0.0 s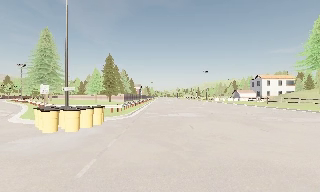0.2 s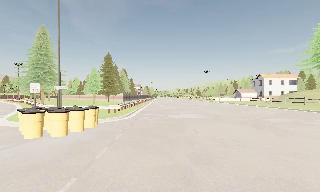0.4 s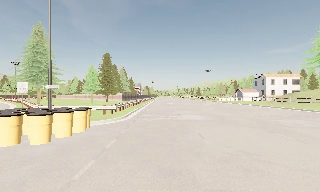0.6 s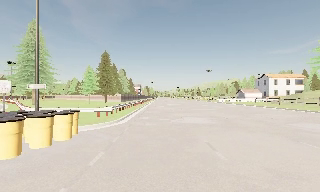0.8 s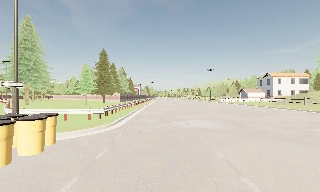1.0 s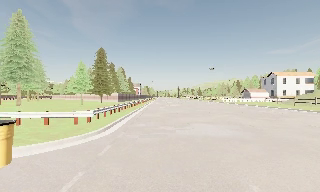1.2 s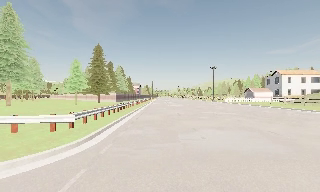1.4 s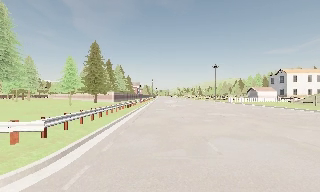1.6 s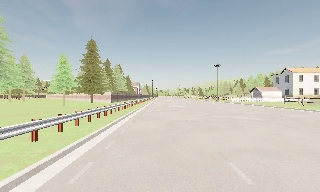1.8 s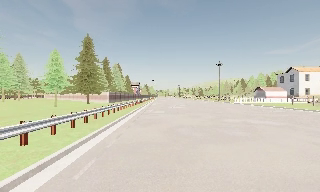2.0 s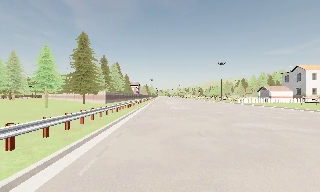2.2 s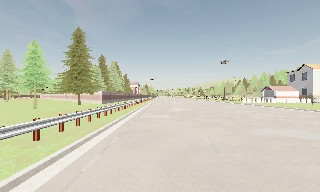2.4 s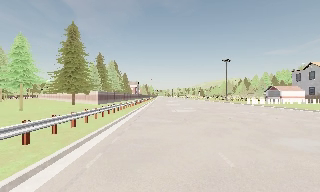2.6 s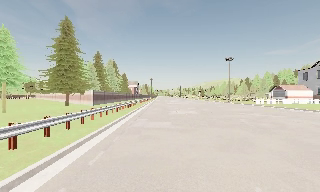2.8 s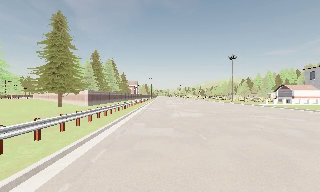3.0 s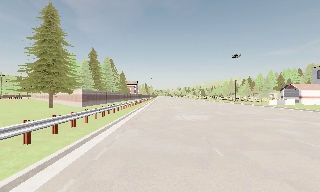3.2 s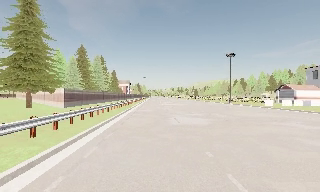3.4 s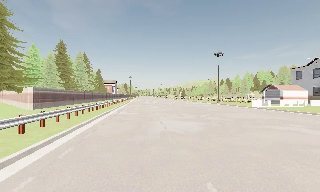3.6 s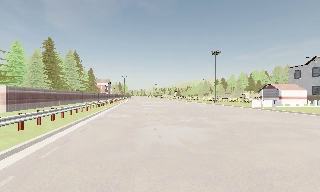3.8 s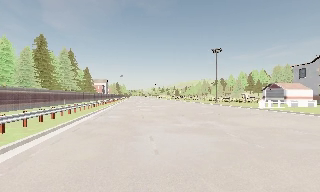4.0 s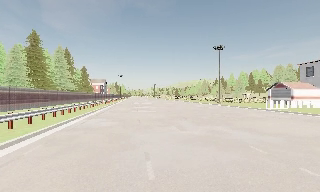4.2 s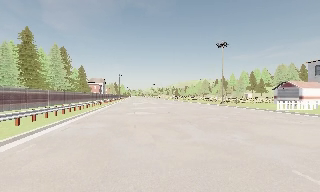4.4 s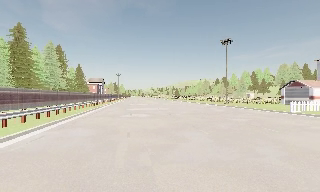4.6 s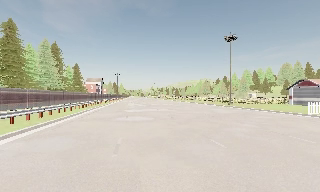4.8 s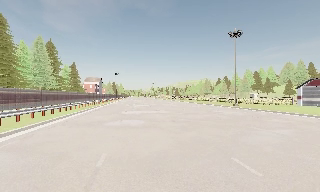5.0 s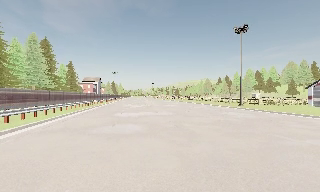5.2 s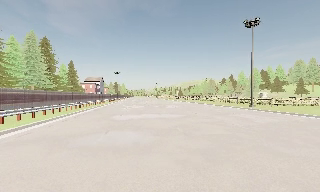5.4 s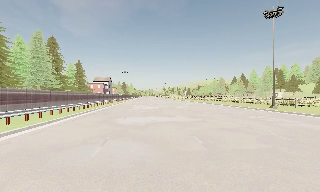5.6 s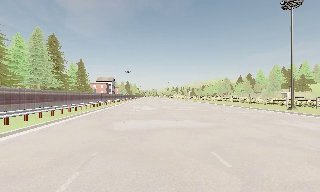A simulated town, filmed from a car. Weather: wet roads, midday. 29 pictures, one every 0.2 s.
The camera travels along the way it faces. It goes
forward.
0.0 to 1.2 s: The camera travels forward, about 9 m, so what stands in front looms larger. It gains speed.
1.2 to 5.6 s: The camera travels forward, about 40 m, so what stands in front looms larger.
The film runs forward here.
